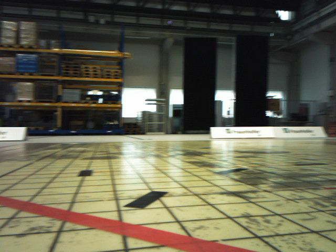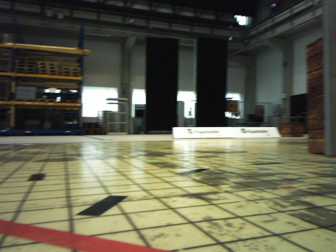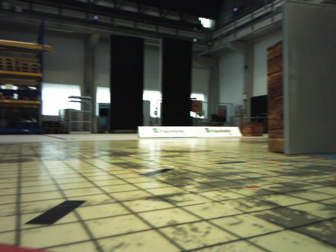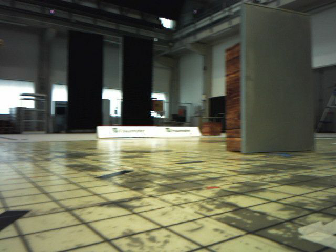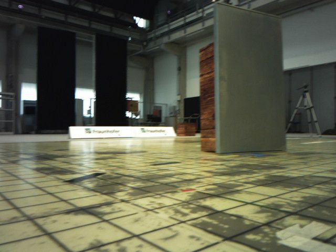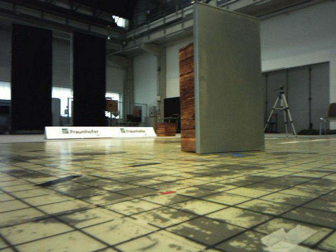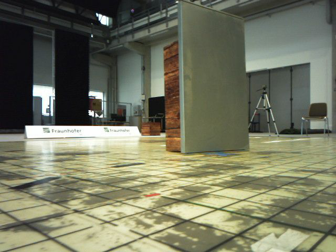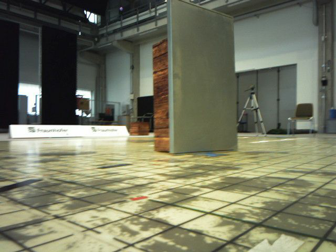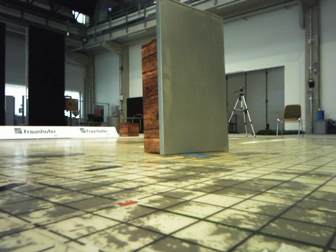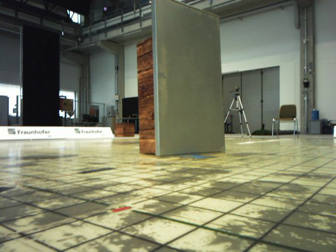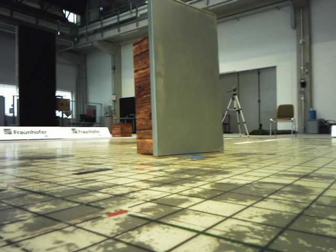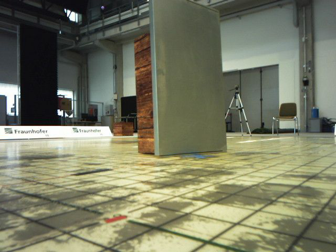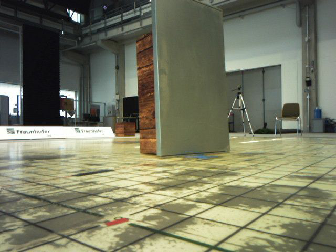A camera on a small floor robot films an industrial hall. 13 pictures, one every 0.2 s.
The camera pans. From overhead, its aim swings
clockwise.
The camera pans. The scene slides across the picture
to the left.
0.0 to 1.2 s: The scene slides to the left, as the camera pans about 30 degrees to its right. It travels forward, about 0.2 m.
1.2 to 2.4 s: The camera travels forward, about 0.2 m, so what stands in front looms larger.
The film runs forward here.
